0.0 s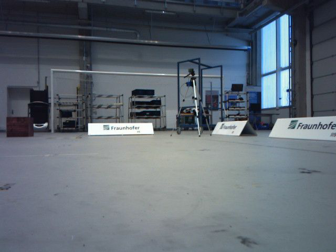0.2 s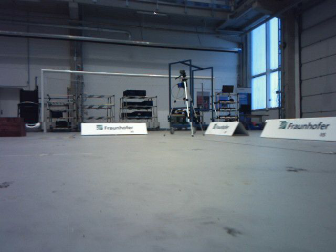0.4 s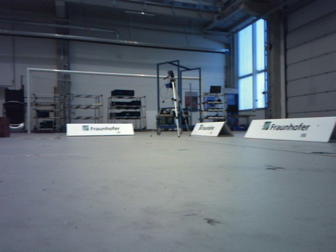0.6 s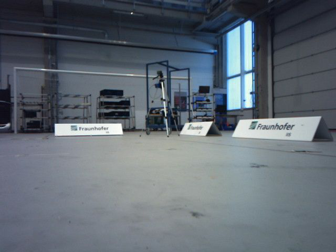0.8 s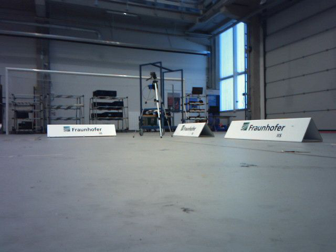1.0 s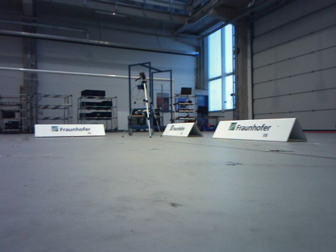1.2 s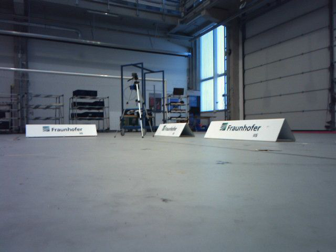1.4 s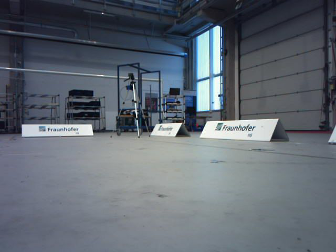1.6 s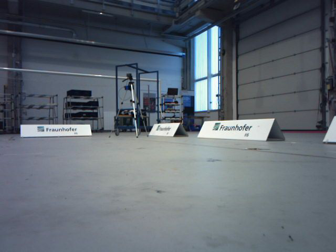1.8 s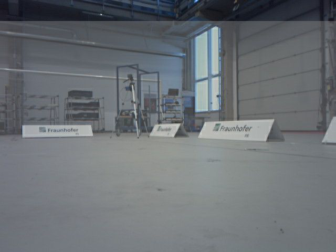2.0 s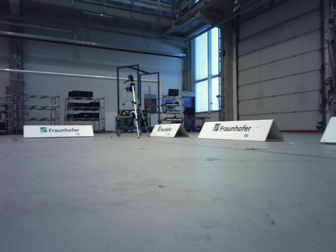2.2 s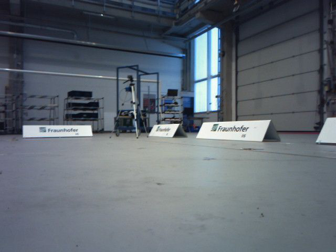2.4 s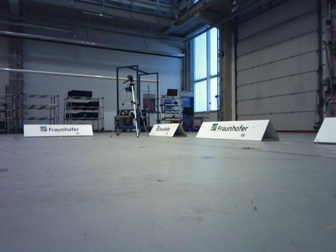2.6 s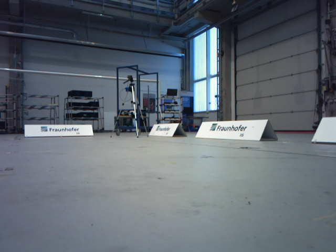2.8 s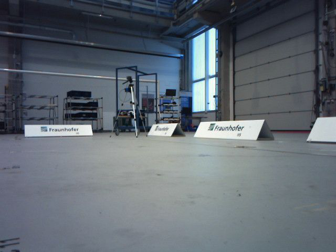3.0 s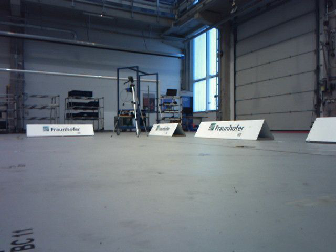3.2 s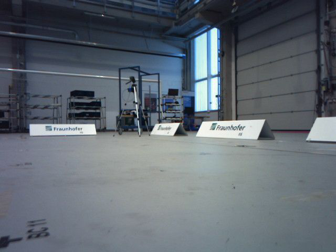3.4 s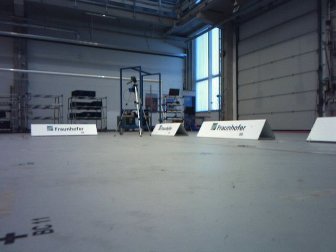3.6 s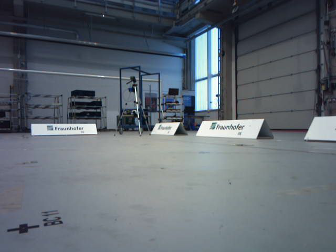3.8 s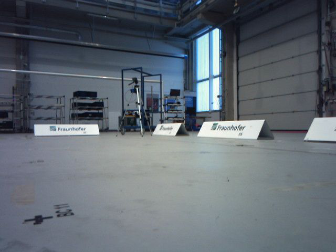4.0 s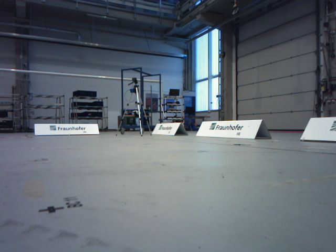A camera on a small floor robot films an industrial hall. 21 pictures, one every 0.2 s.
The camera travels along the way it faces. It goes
backward.
0.0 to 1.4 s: The camera pans to its right, which is clockwise from overhead, by about 10 degrees. It travels backward, about 0.3 m, so what stands in front gets smaller.
1.4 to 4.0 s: The camera travels backward, about 0.5 m, so what stands in front gets smaller.
The film runs backward here.
